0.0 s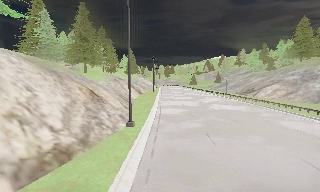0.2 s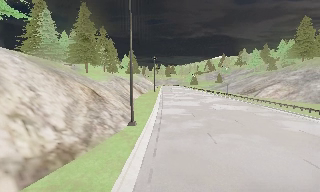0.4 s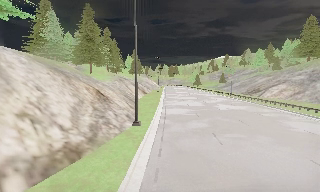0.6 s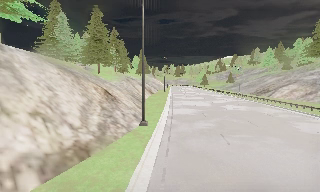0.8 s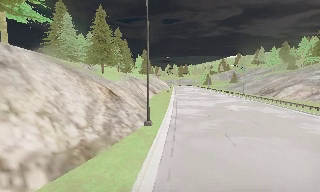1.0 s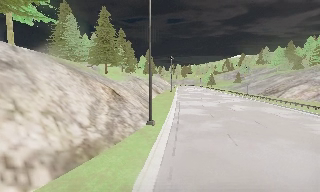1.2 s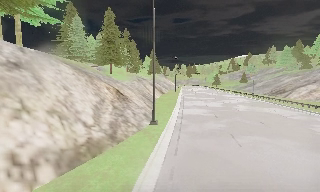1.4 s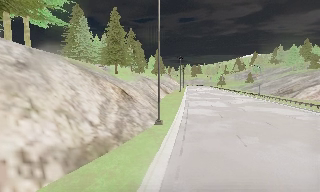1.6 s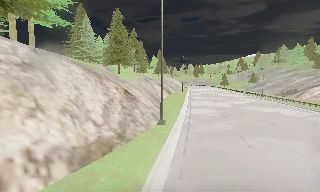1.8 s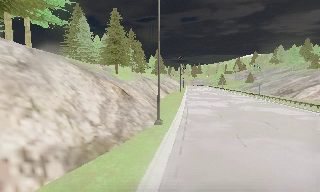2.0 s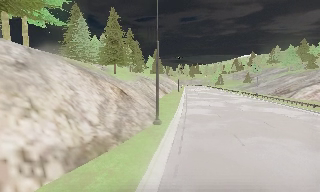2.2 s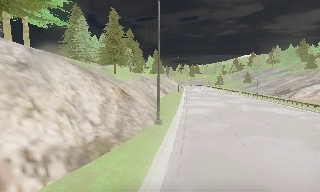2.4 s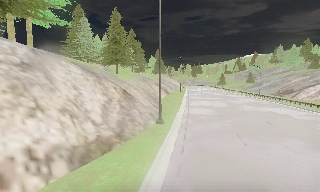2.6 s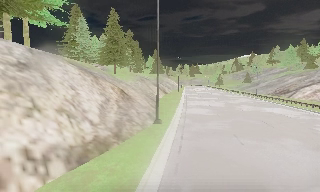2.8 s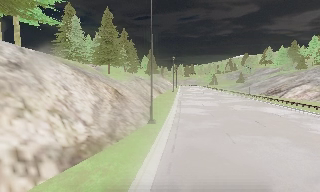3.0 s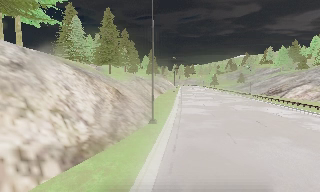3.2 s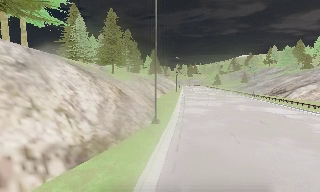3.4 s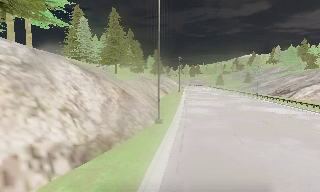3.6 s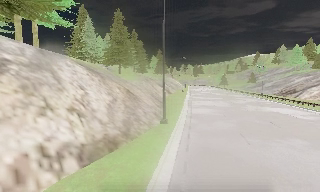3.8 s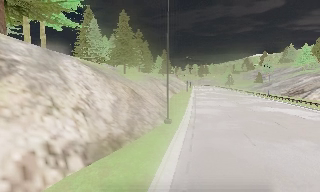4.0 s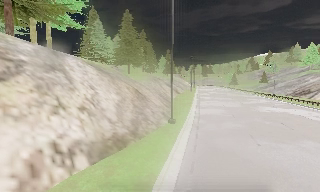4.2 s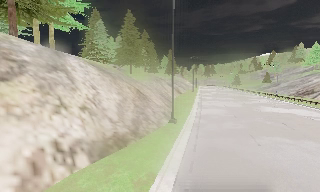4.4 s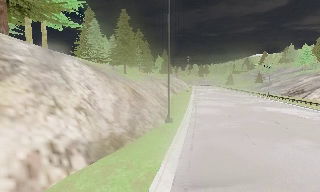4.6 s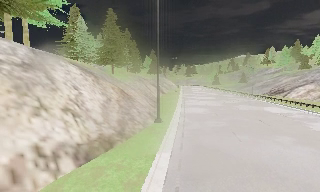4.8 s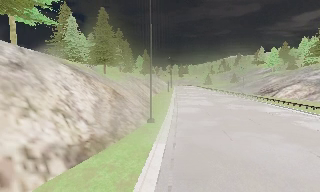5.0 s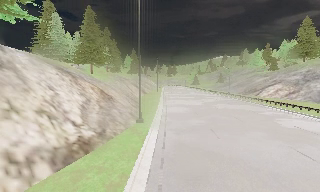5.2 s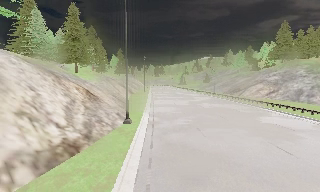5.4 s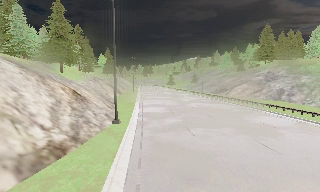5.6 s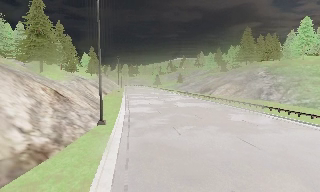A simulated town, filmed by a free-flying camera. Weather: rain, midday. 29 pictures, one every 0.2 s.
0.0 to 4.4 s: The camera pans to its left, which is counterclockwise from overhead, by about 10 degrees. It travels backward, about 1 m, so what stands in front gets smaller.
4.4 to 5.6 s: The camera pans to its right, which is clockwise from overhead, by about 25 degrees.
The film runs backward here.
